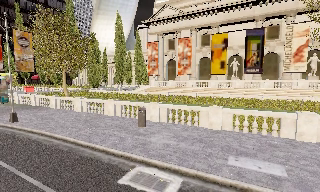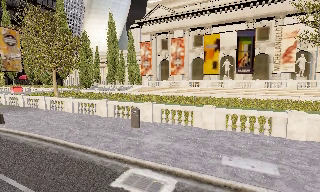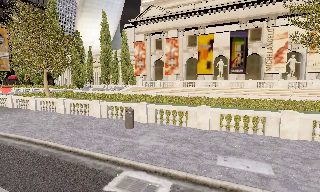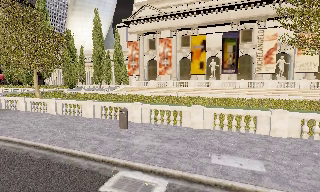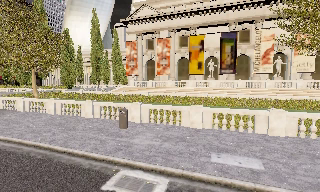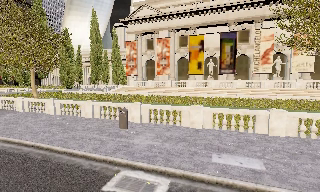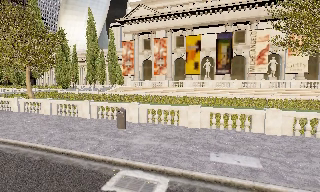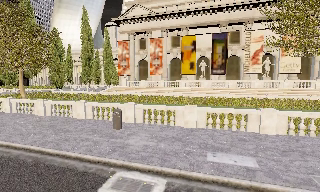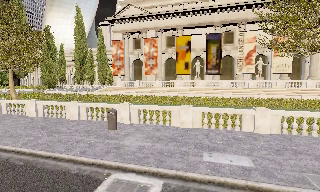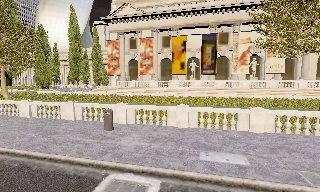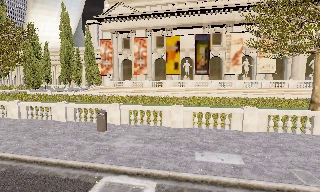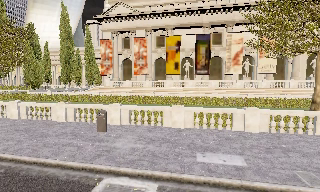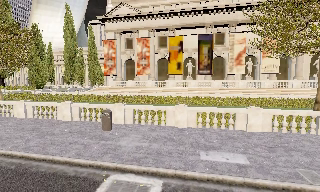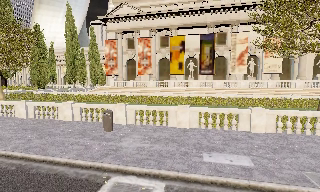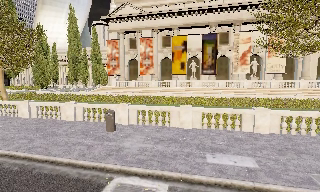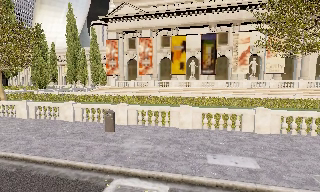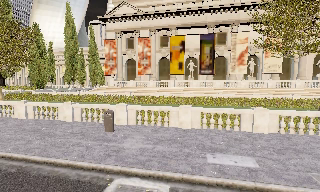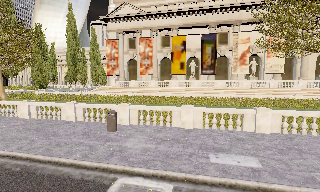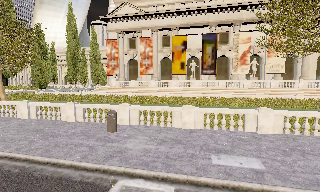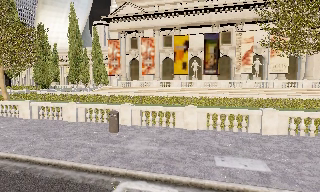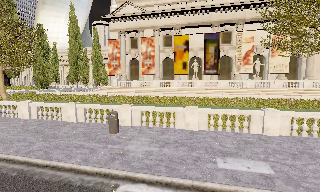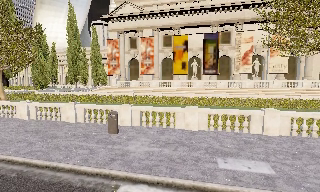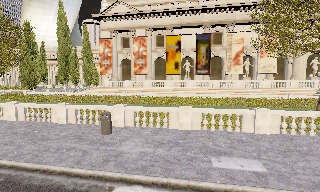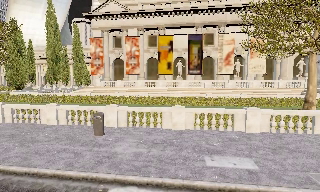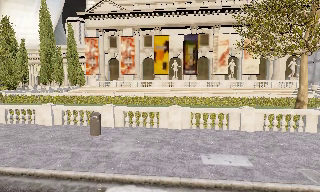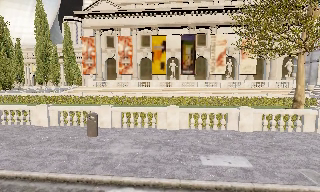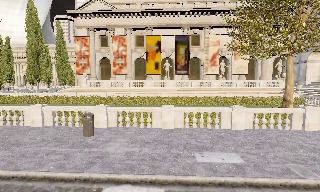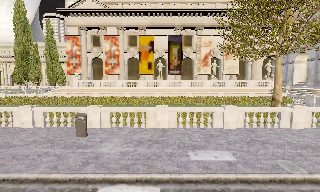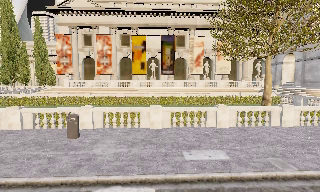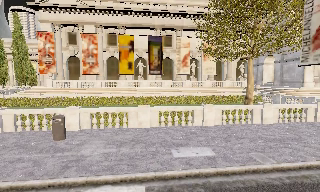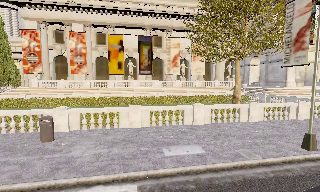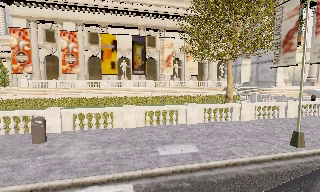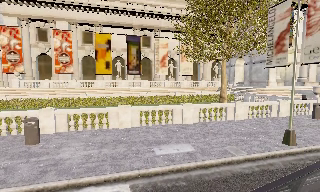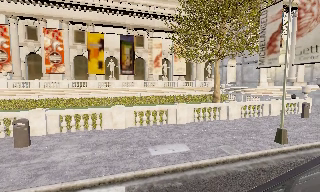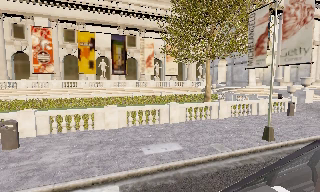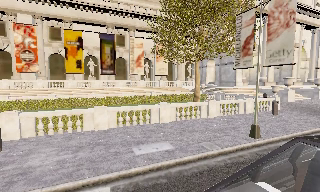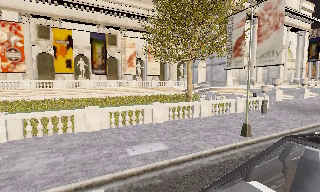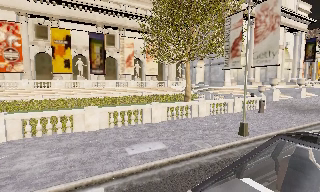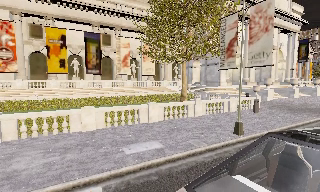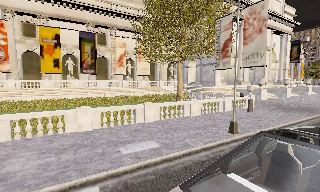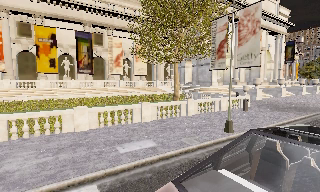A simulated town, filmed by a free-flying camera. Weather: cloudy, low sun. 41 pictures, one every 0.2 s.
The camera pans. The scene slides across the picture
to the left.
The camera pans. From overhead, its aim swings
clockwise.
0.0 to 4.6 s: The camera swings to its right by about 20 degrees, and the scene slides to the left. It travels to its left and forward, about 1.5 m.
4.6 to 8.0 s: The camera pans to its right, which is clockwise from overhead, by about 40 degrees. It travels backward and to its left, about 1 m.
The film runs forward here.
